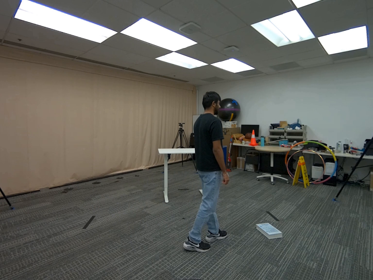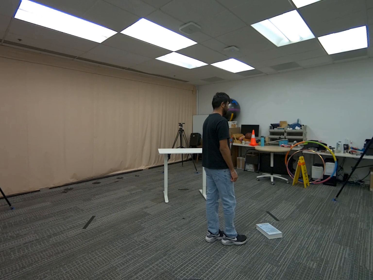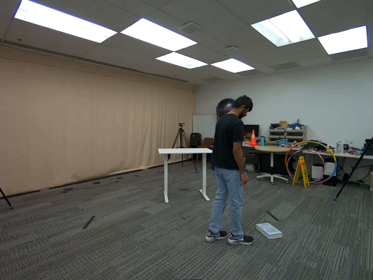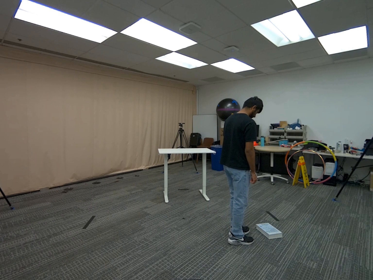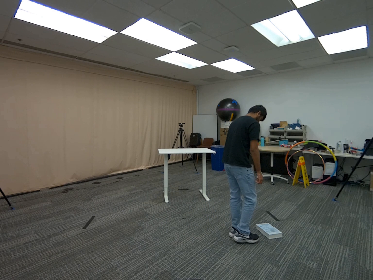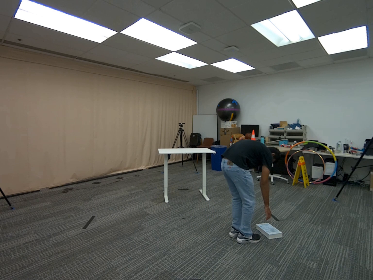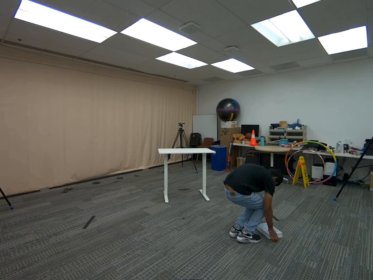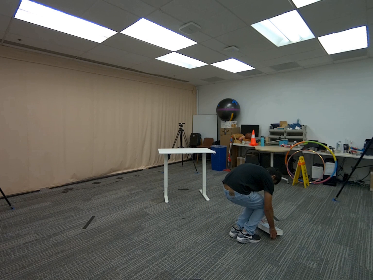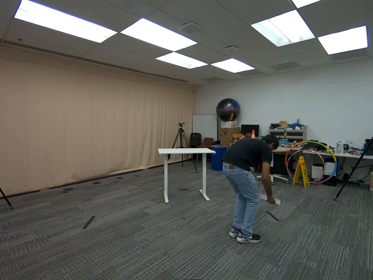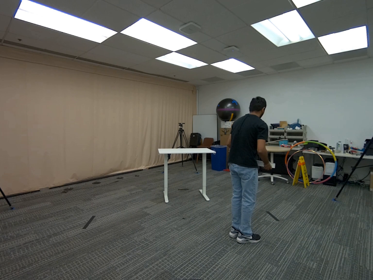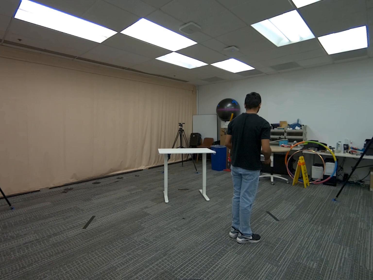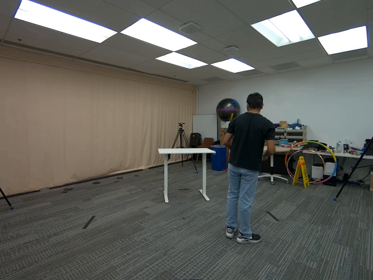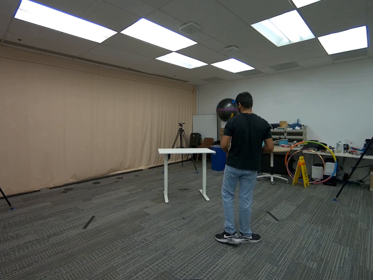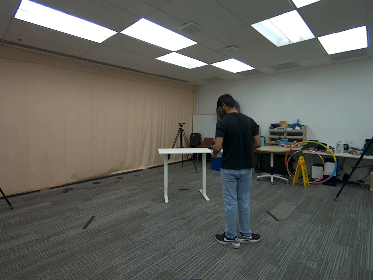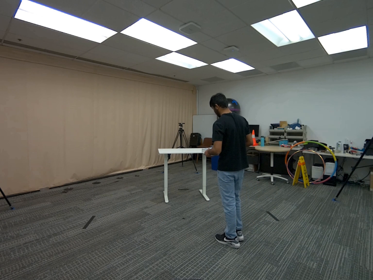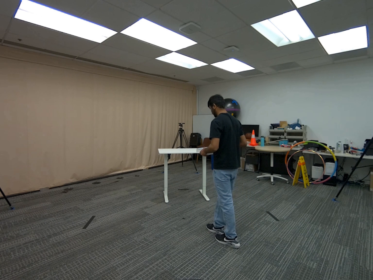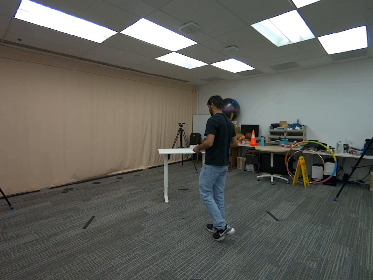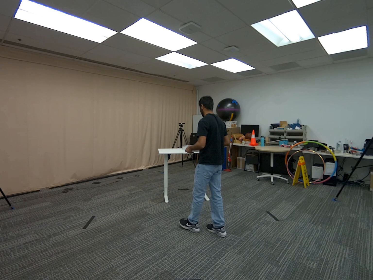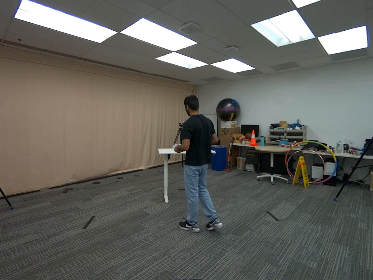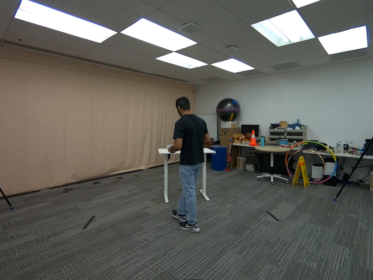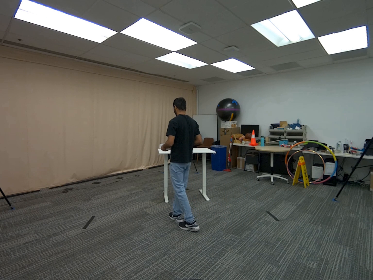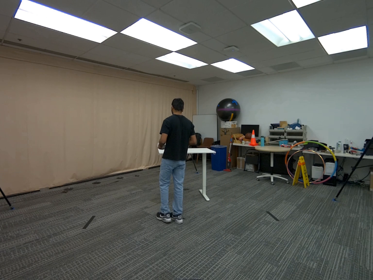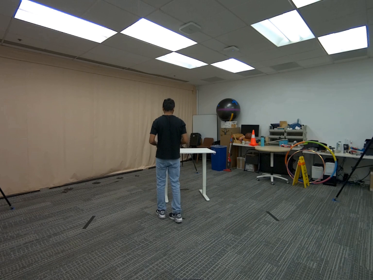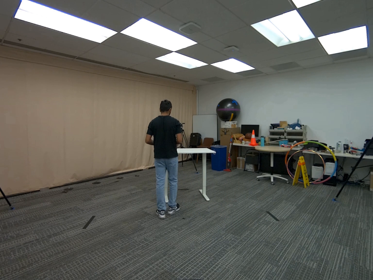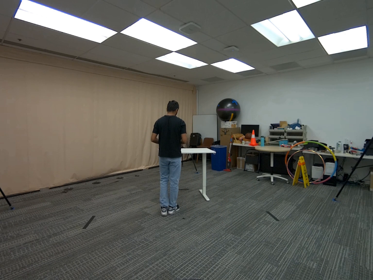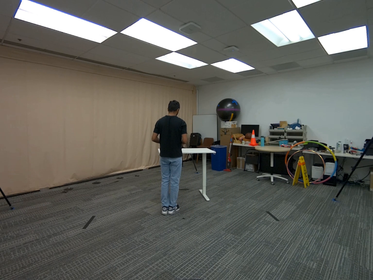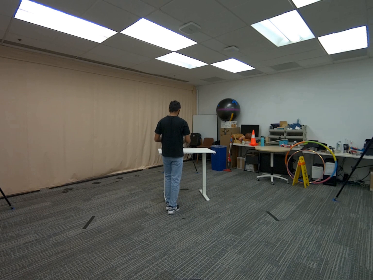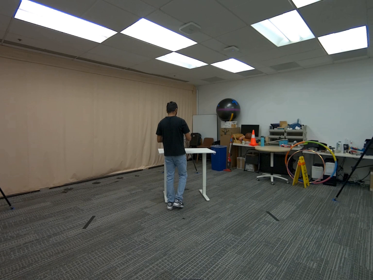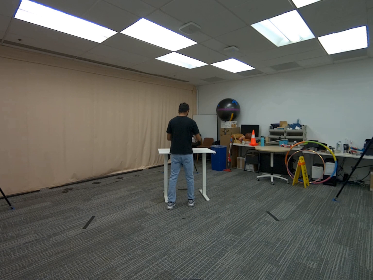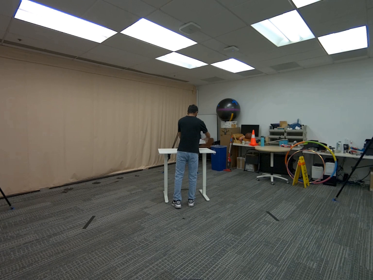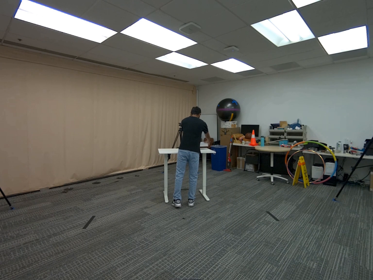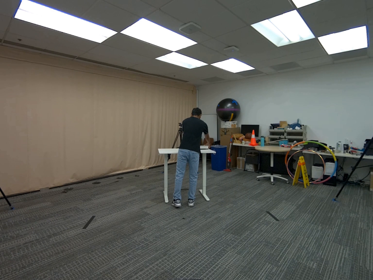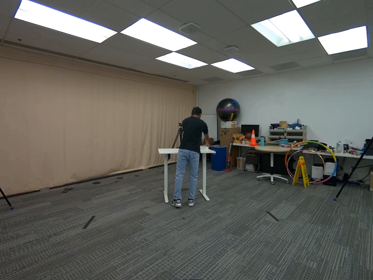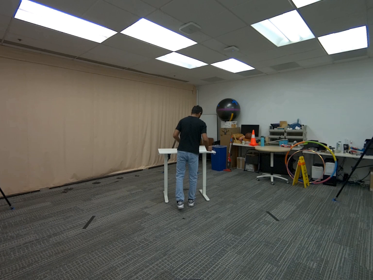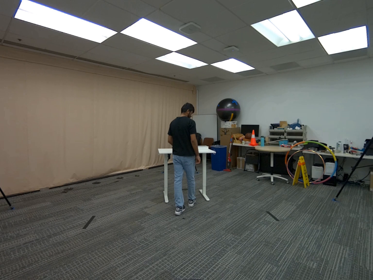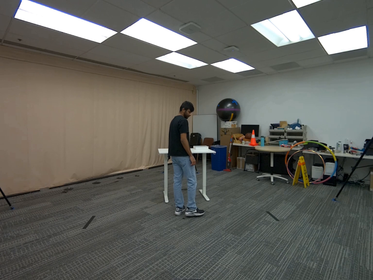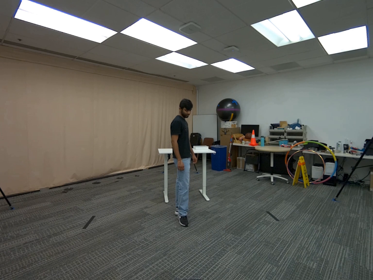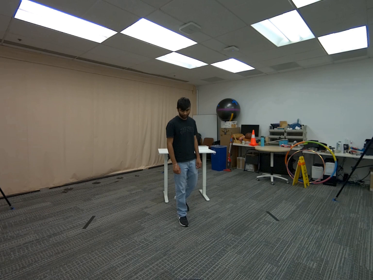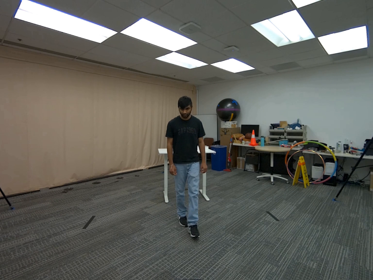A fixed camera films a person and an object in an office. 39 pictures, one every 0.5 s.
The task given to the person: Walk to the light blue book on the floor, pick it up with both hands and place the light blue book on top of the white desk.
